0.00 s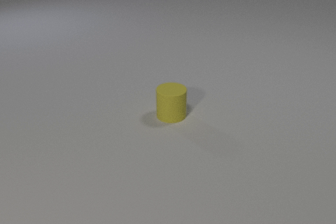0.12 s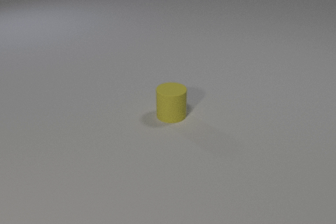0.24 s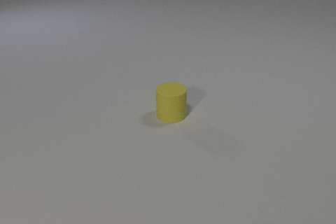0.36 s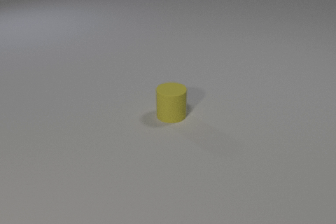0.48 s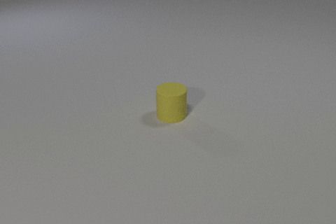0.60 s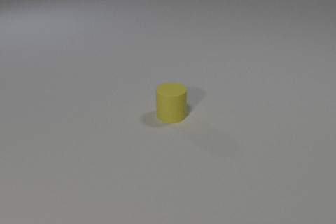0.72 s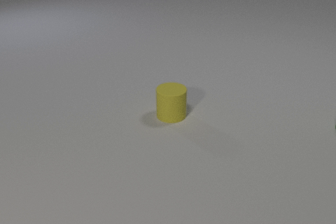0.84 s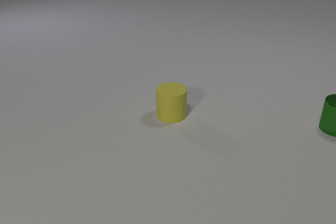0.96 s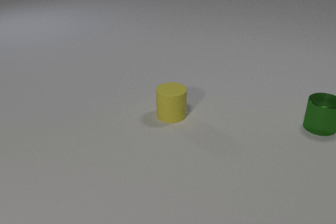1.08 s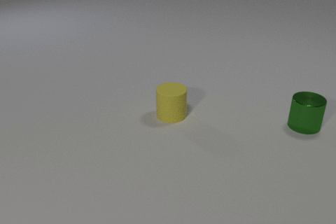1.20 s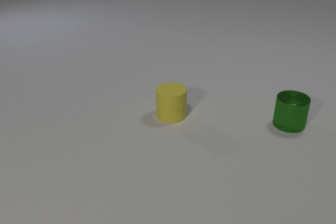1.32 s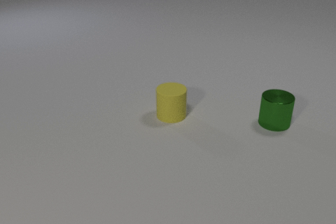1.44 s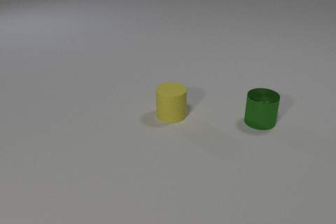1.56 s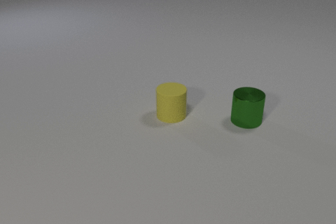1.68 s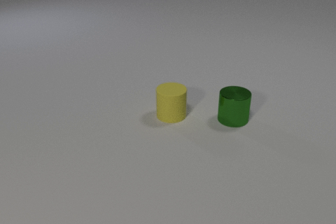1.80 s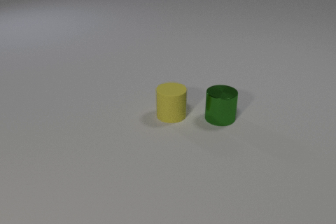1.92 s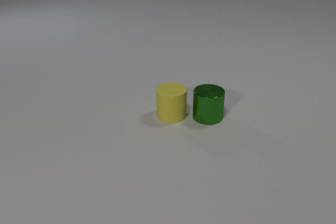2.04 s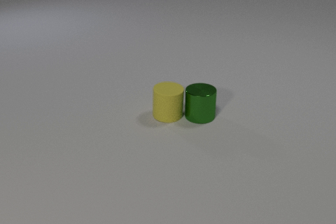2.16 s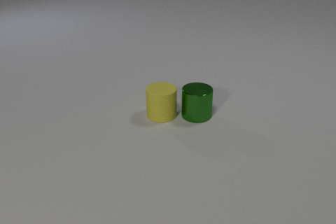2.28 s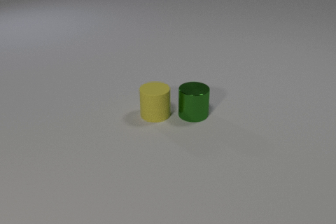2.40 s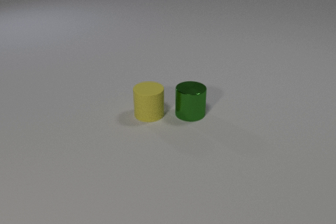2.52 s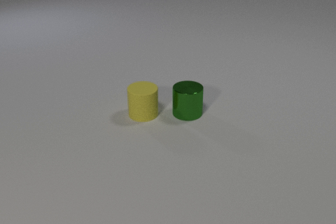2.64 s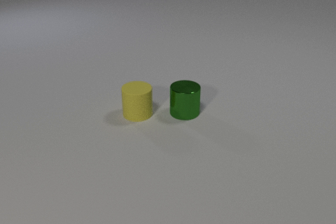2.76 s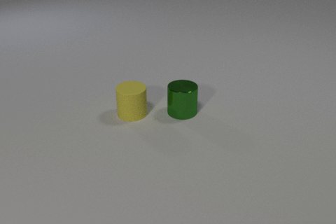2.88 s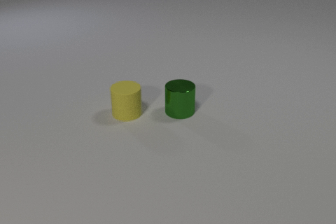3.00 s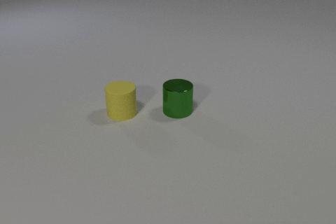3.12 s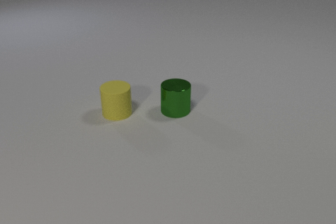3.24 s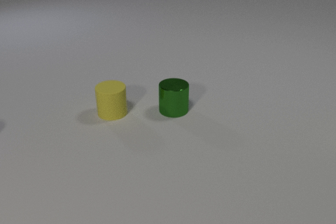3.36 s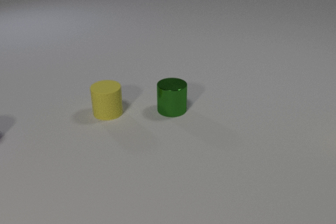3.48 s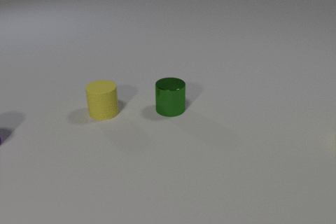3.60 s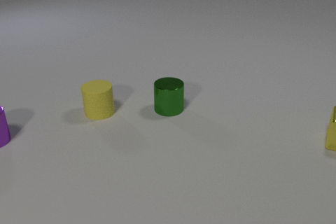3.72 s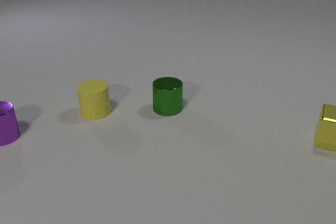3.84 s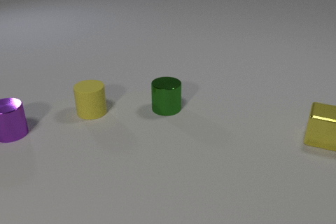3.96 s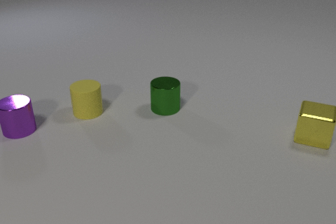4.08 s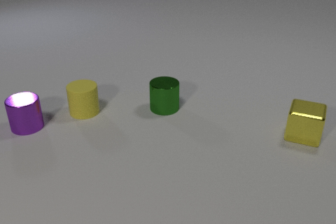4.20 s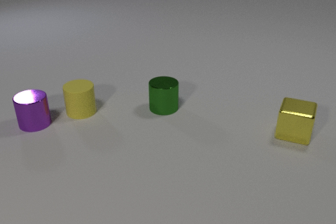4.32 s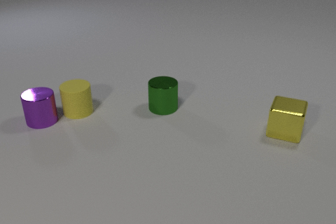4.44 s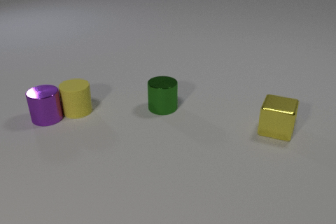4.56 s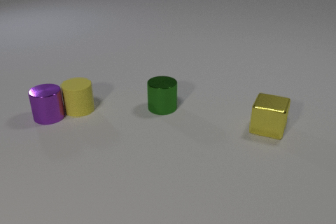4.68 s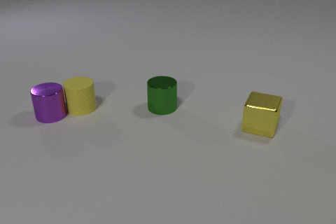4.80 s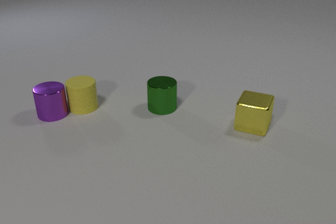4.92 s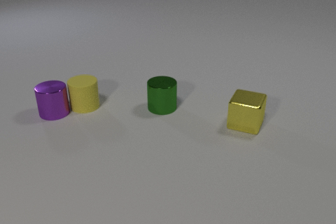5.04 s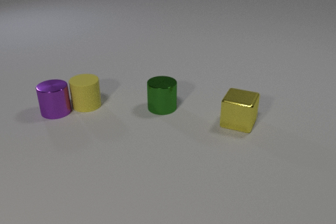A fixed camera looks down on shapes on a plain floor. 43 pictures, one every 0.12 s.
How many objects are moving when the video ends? 3.
What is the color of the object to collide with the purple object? yellow.
How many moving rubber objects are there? 1.
0.00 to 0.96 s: The green metal cylinder comes in at the right edge, slides to the left.
0.96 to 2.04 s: The green metal cylinder slides to the left. The green metal cylinder and the yellow rubber cylinder collide.
2.04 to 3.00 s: The green metal cylinder slides to the left. The yellow rubber cylinder slides to the left.
3.00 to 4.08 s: The green metal cylinder slides to the left. The yellow rubber cylinder slides to the left. The purple metal cylinder comes in at the left edge, slides to the right and away from the camera. The yellow metal cube comes in at the right edge, slides to the left.
4.08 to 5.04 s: The yellow rubber cylinder slides away from the camera. The purple metal cylinder slides to the right and away from the camera. The yellow metal cube slides to the left. The yellow rubber cylinder and the purple metal cylinder collide.
